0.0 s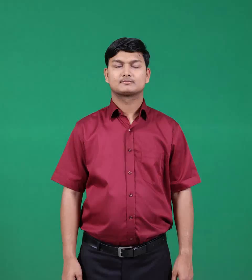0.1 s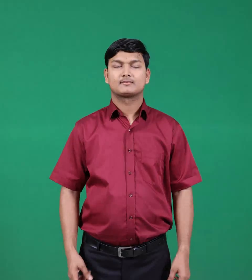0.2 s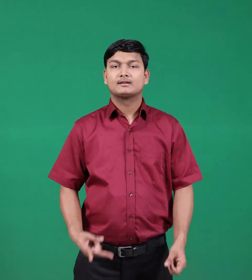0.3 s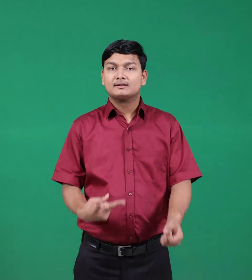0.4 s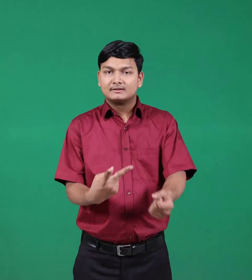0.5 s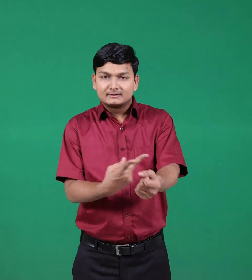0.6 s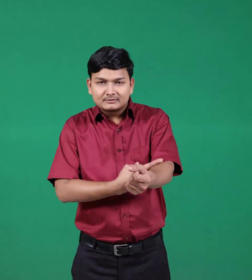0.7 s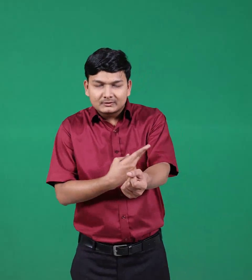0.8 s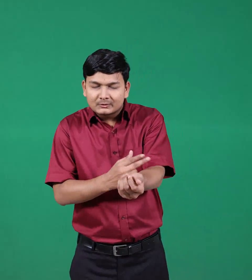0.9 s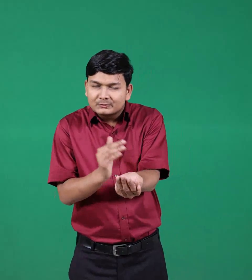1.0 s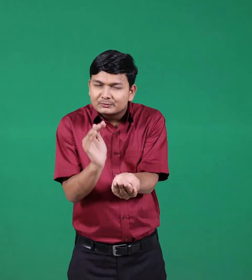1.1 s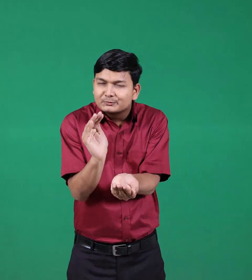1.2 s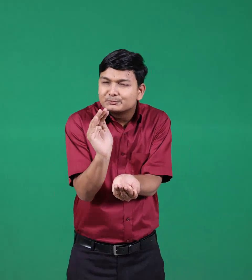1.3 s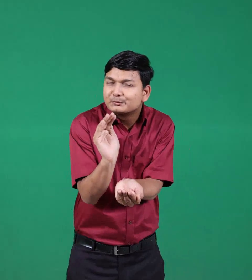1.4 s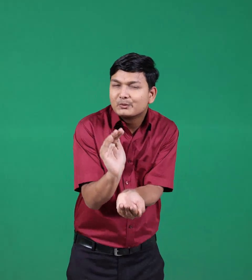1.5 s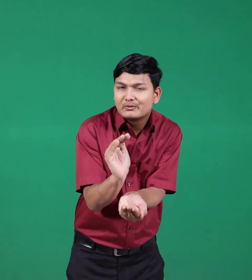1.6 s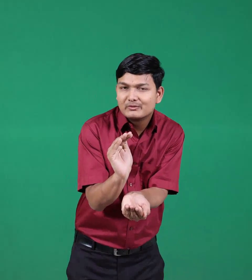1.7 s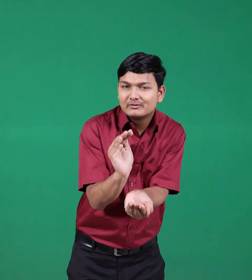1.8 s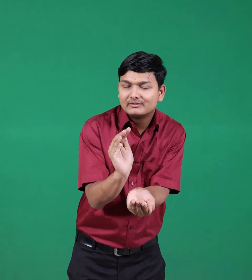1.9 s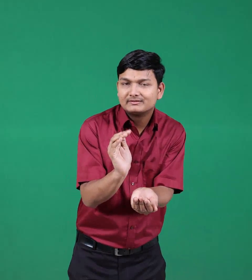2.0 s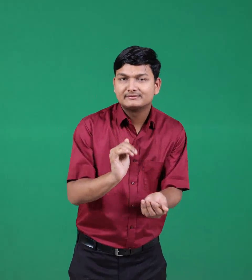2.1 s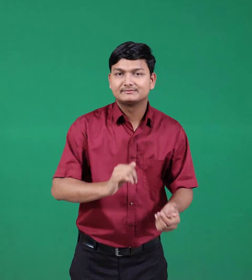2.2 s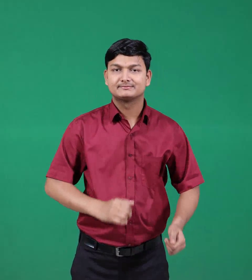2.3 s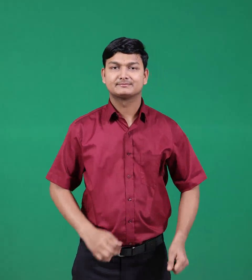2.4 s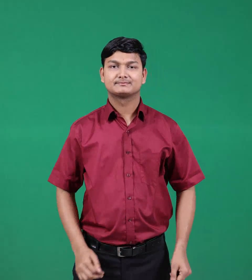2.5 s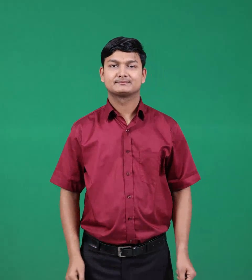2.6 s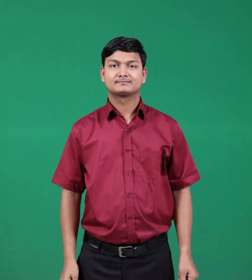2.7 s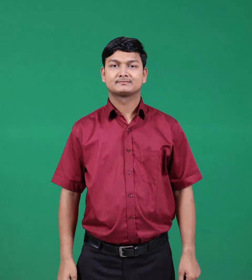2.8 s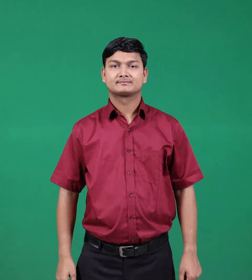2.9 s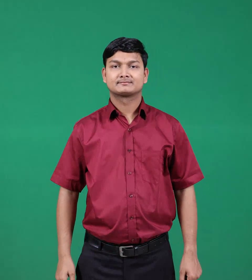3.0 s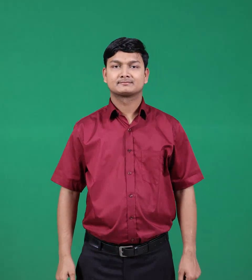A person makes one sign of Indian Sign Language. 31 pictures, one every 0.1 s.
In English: lamb
